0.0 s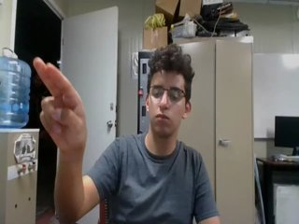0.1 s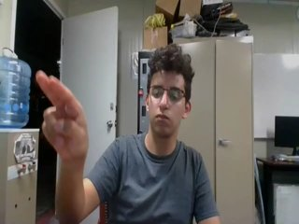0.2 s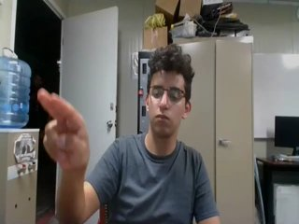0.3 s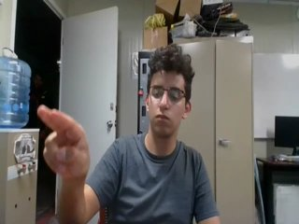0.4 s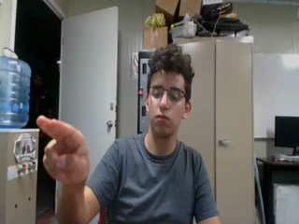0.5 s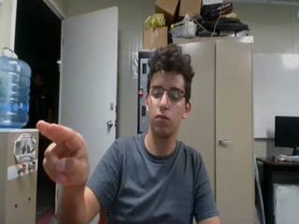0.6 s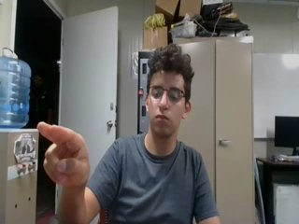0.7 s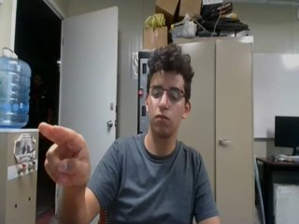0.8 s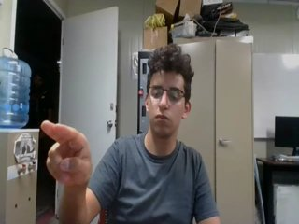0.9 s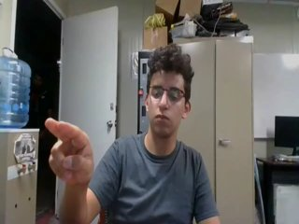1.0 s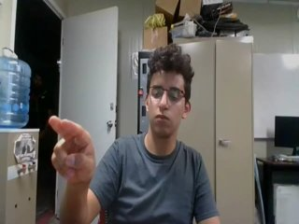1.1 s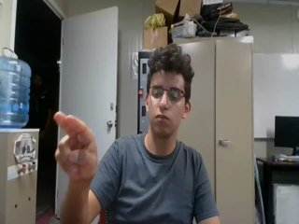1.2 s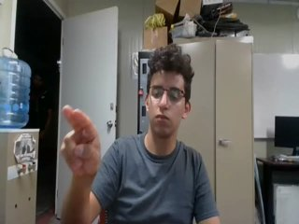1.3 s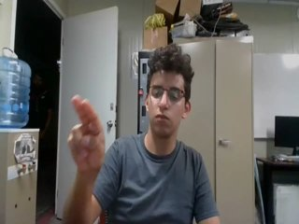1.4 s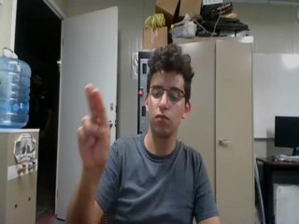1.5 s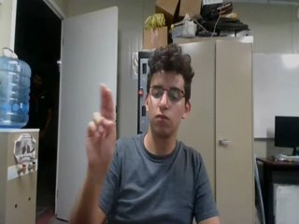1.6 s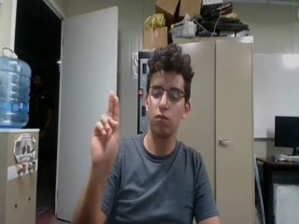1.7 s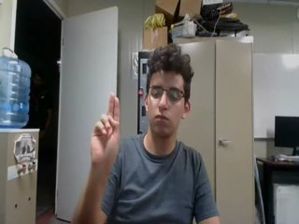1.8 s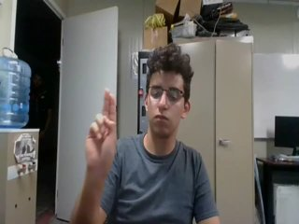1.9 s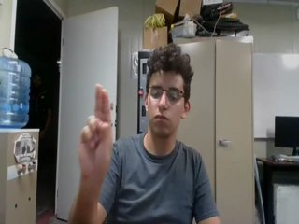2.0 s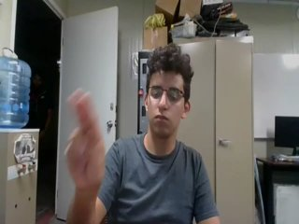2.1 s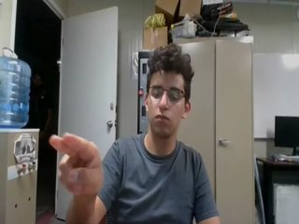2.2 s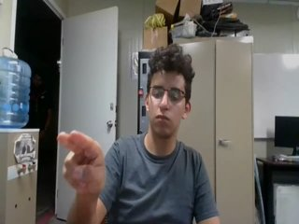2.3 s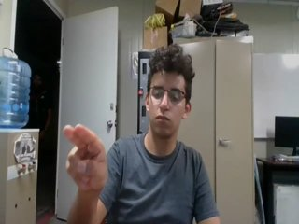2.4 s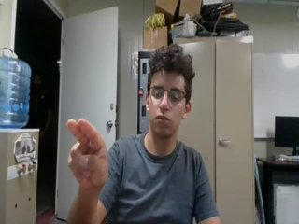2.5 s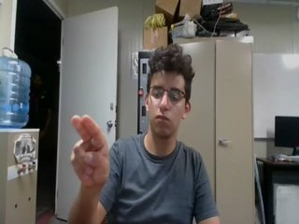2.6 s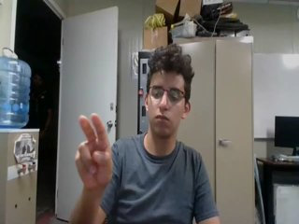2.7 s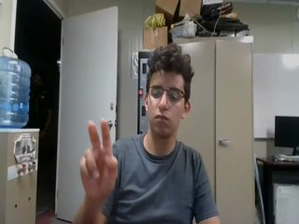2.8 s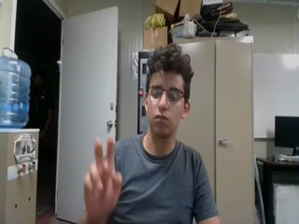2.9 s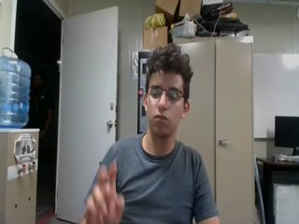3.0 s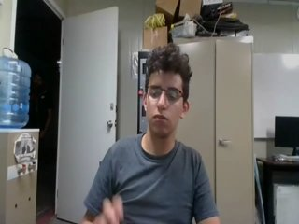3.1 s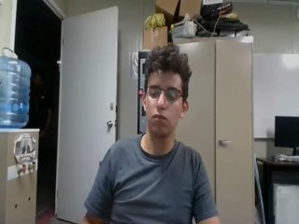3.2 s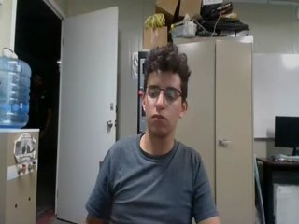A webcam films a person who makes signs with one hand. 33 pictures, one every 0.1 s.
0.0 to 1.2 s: Pointing with two fingers.
1.3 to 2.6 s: Click with two fingers.
2.7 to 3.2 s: Non-gesture.
